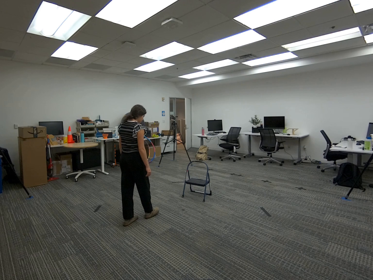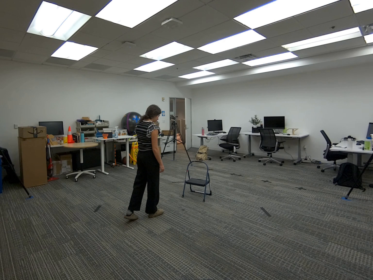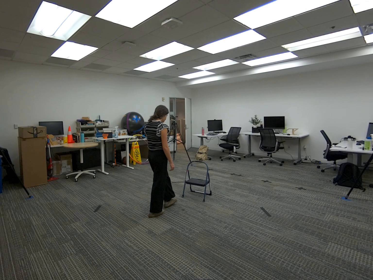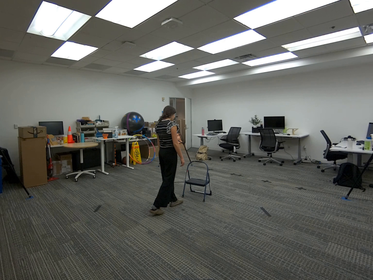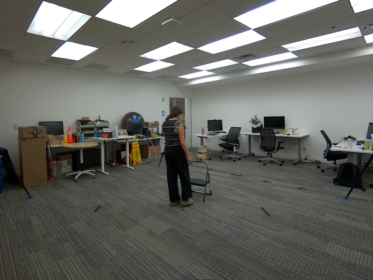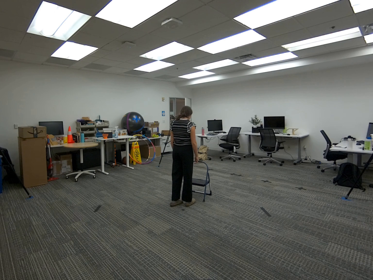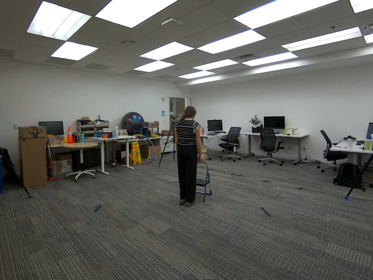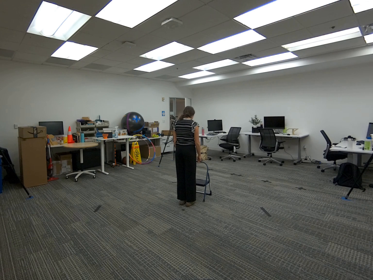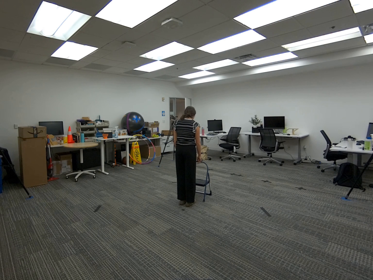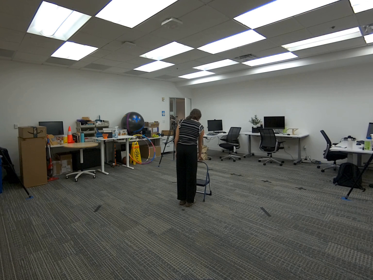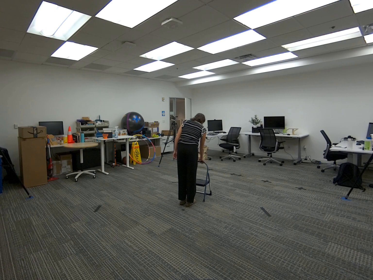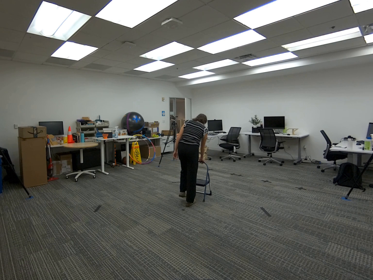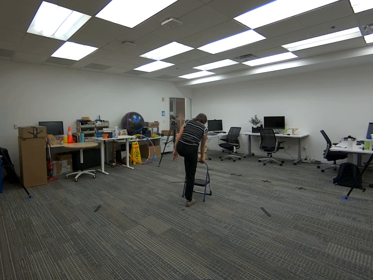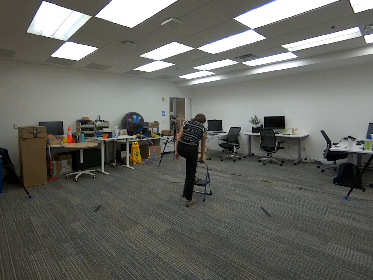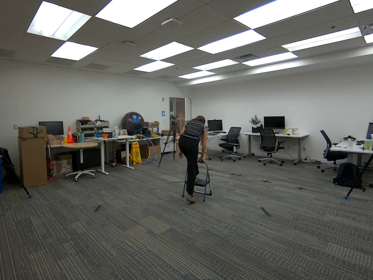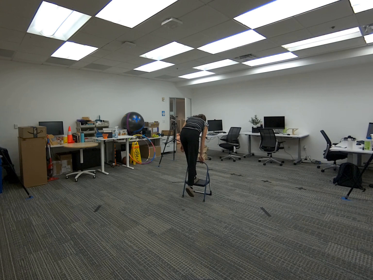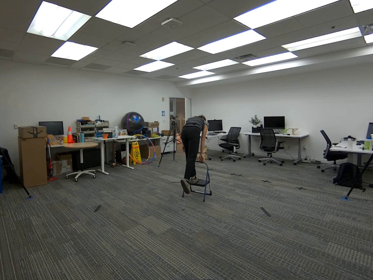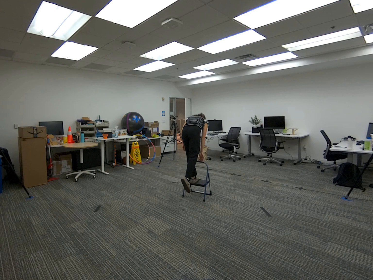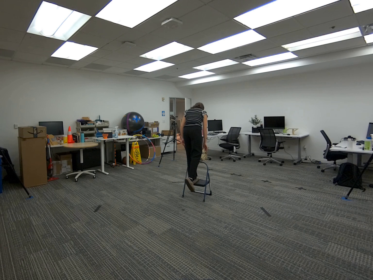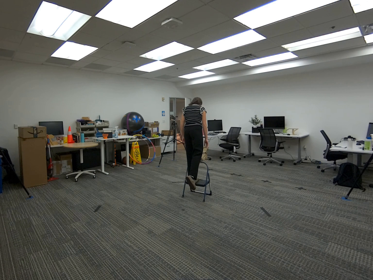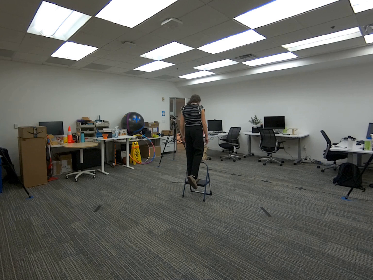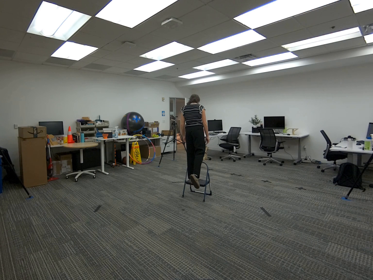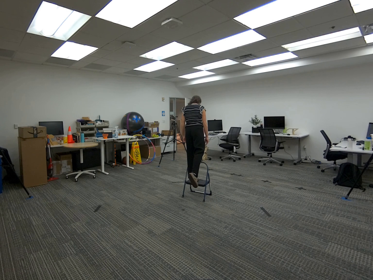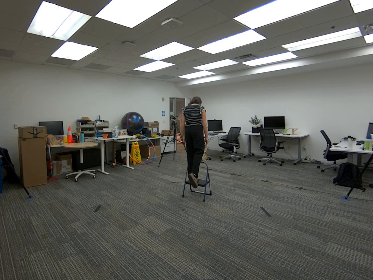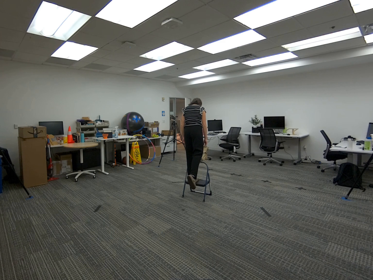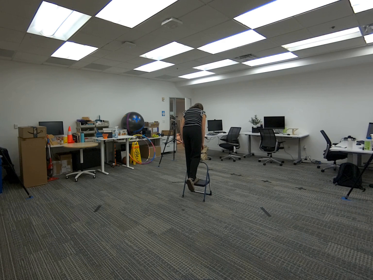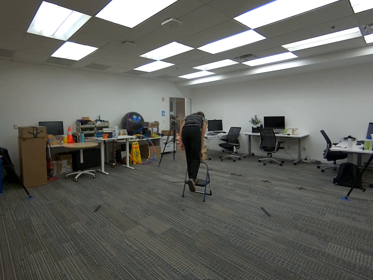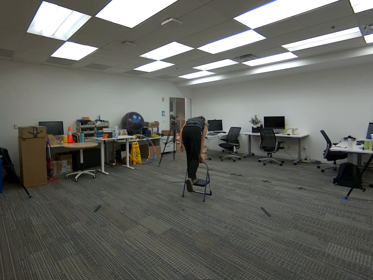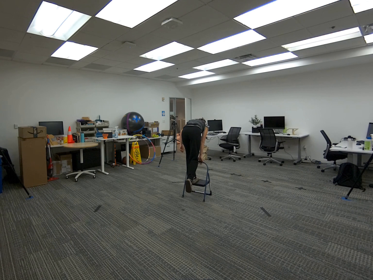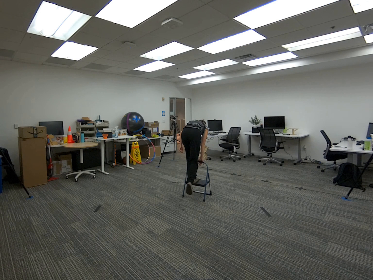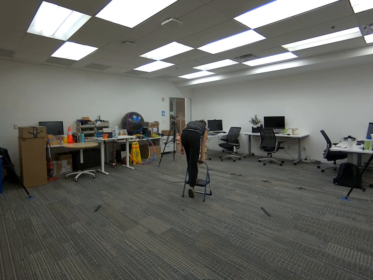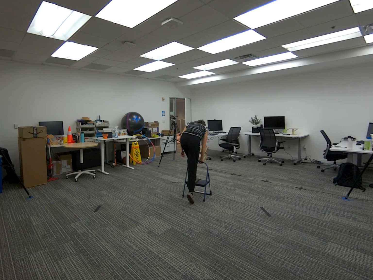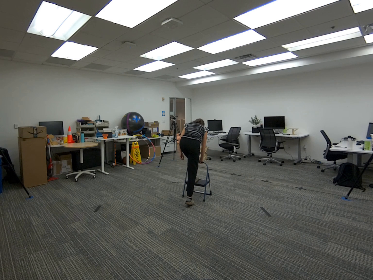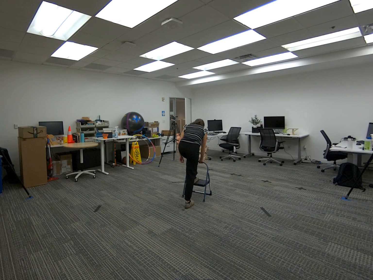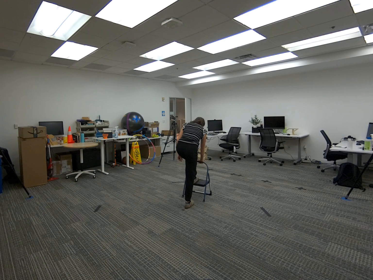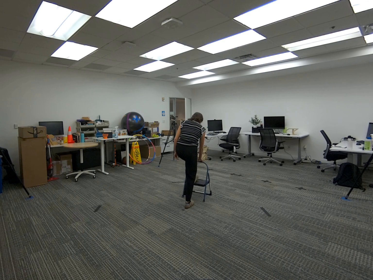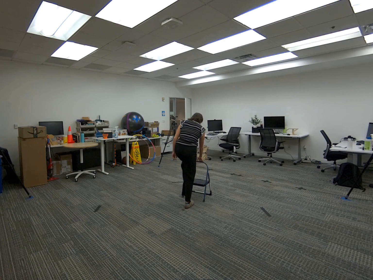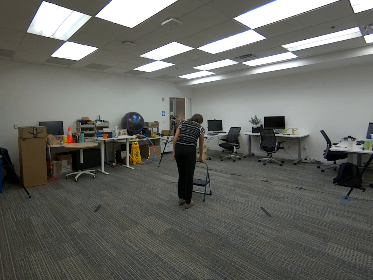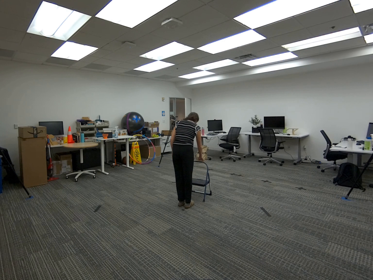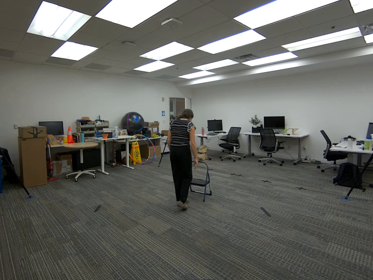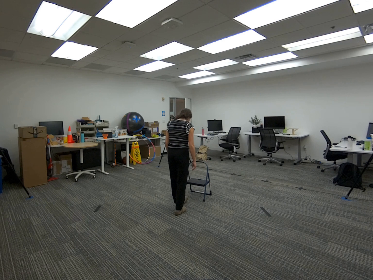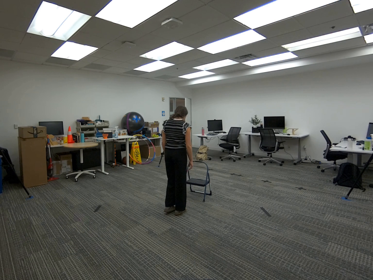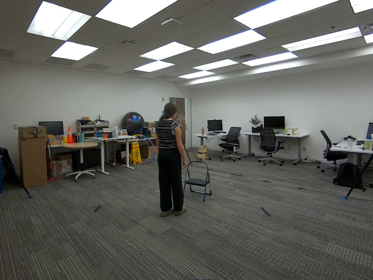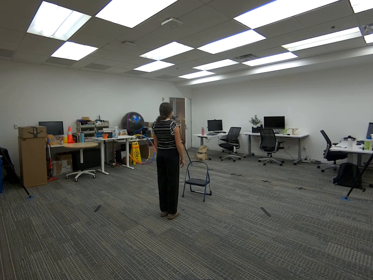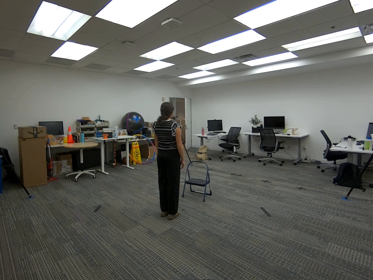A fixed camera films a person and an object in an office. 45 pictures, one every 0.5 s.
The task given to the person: Walk over to the step ladder and step onto the step ladder using one foot while the other foot is in the air.
